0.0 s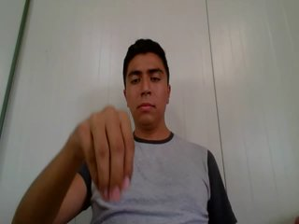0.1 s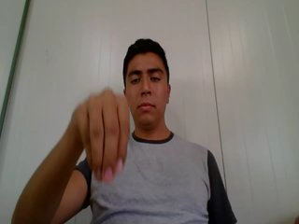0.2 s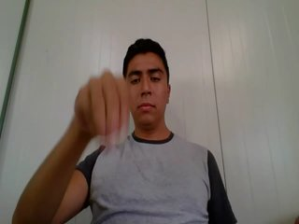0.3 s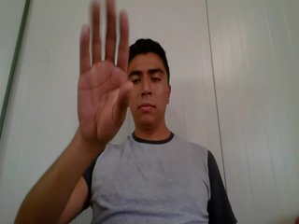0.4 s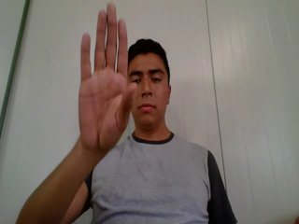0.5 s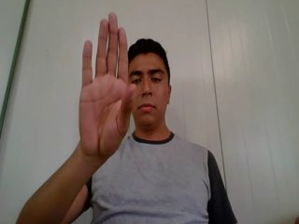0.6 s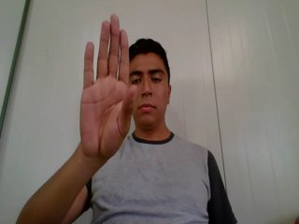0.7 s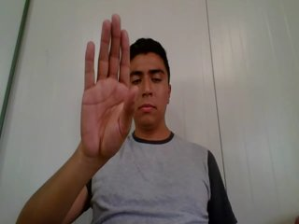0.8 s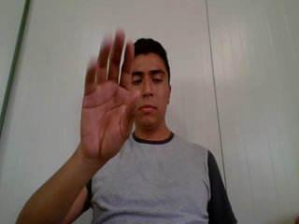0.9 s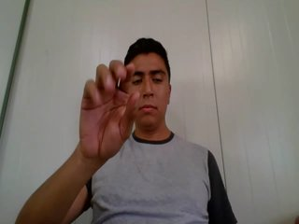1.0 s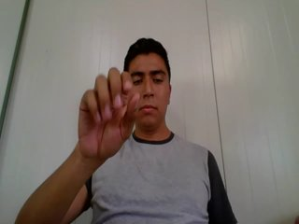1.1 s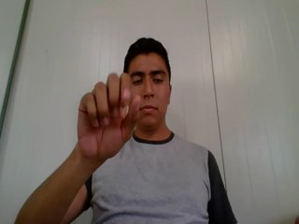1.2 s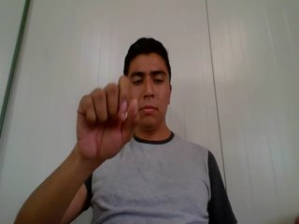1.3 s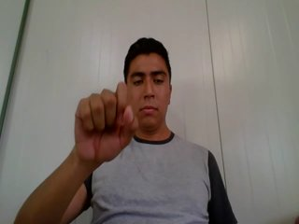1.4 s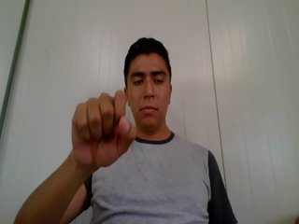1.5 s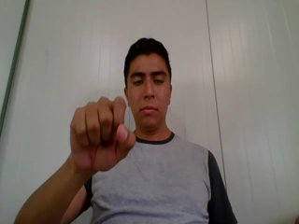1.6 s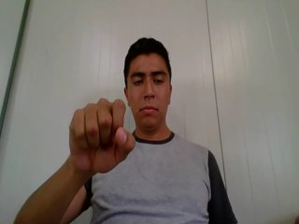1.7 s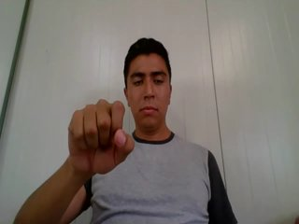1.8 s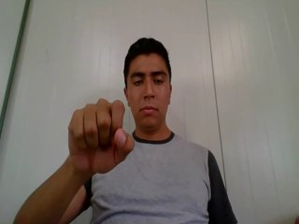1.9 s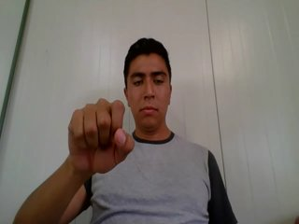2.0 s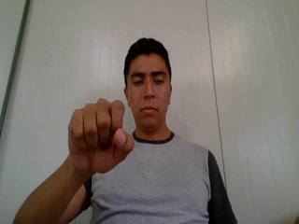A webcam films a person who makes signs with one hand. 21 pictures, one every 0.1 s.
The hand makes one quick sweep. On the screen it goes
upward.
0.0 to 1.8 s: On the screen the hand sweeps upward. The name of the sign: Throw up.
